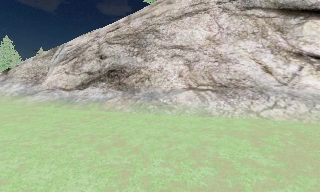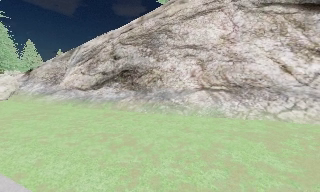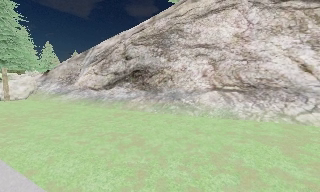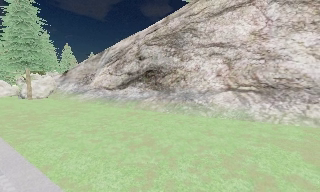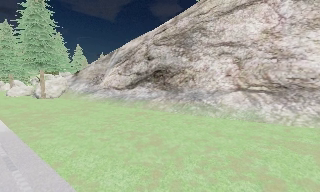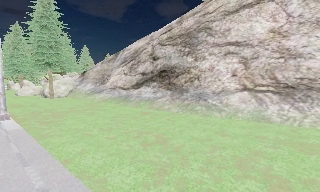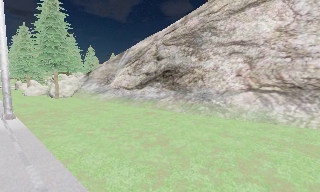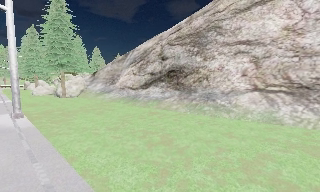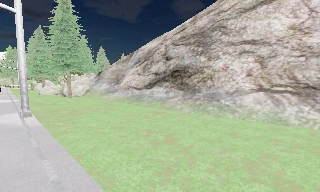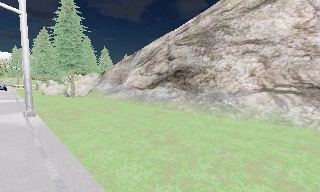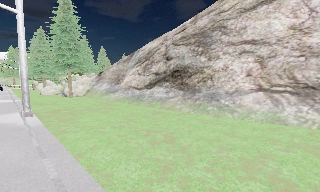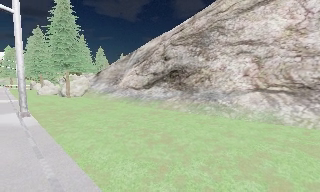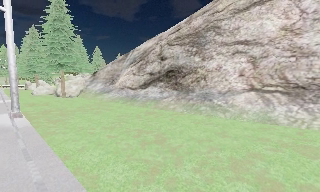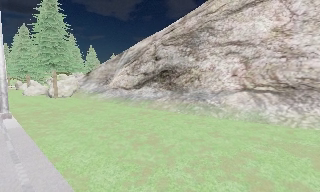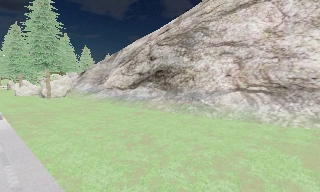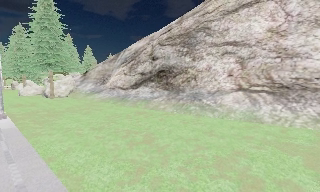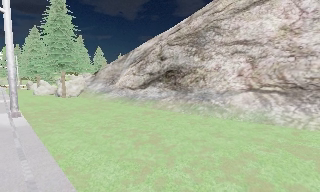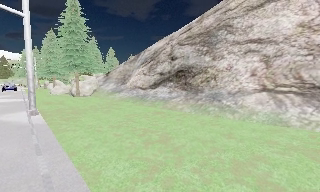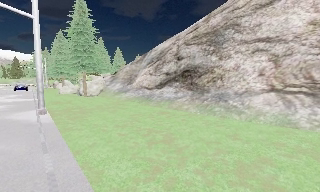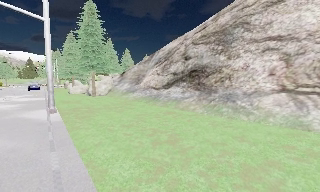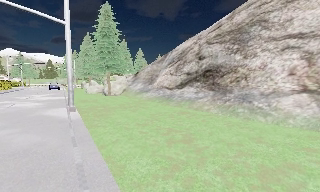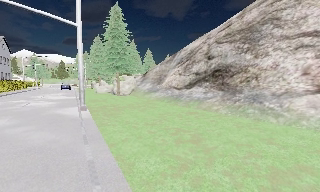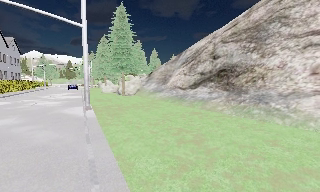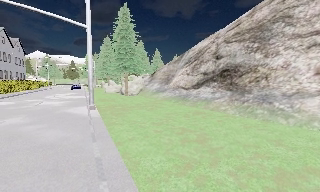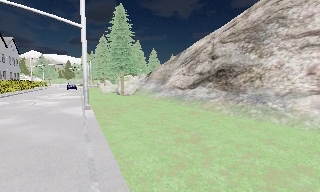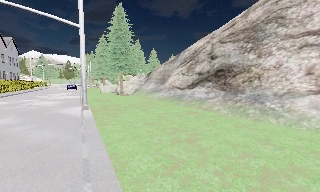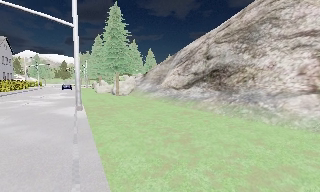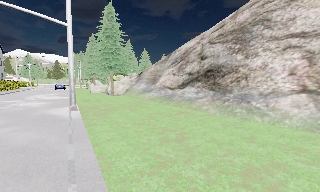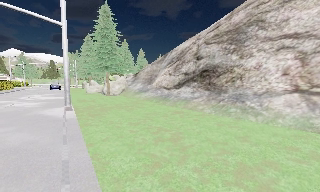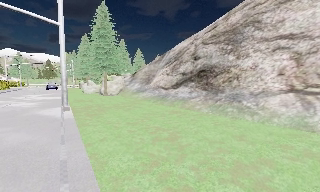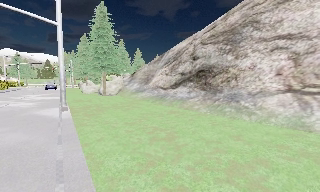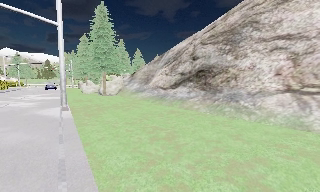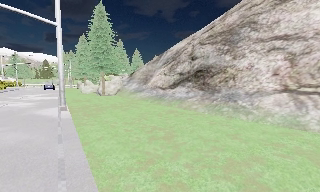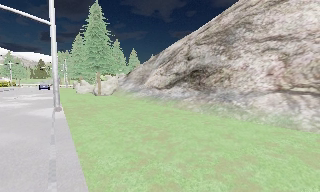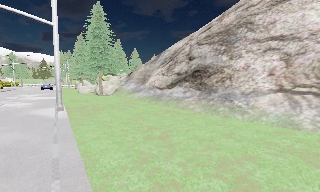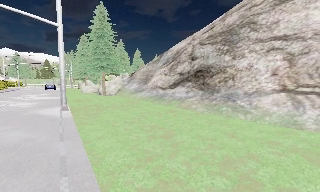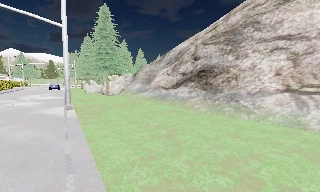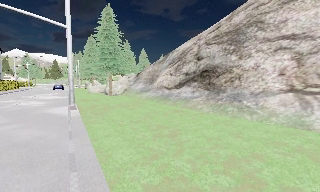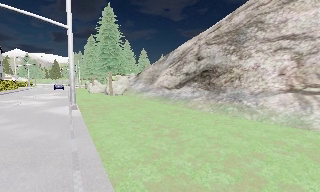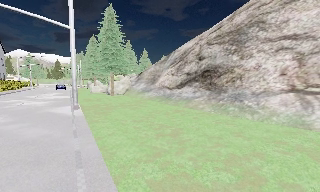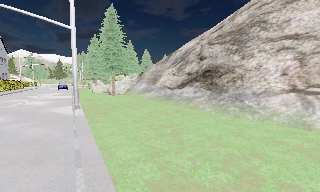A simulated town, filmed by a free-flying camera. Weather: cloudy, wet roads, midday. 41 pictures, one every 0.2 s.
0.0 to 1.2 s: The camera pans to its left, which is counterclockwise from overhead, by about 20 degrees.
1.2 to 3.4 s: The camera travels to its right, about 0.5 m.
3.4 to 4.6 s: The camera swings to its left by about 15 degrees, and the scene slides to the right.
4.6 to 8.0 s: The camera travels backward and to its right, about 0.5 m, so what stands in front gets smaller.
The film runs backward here.
